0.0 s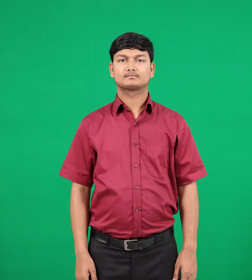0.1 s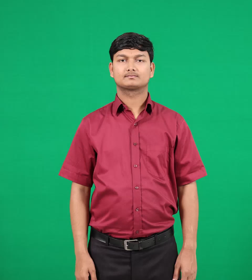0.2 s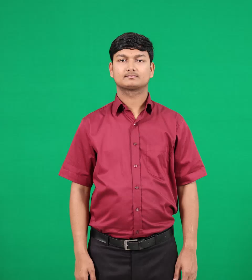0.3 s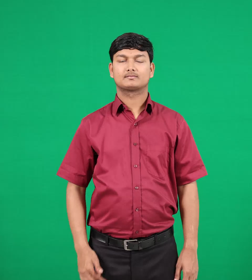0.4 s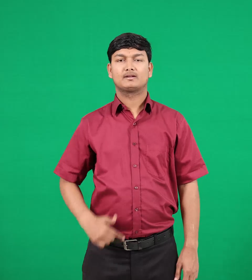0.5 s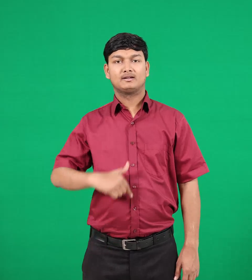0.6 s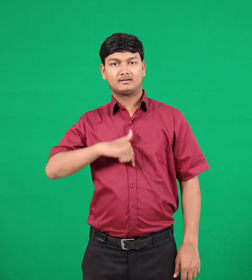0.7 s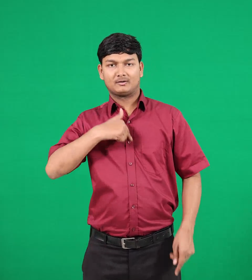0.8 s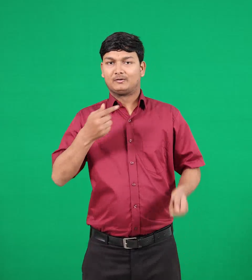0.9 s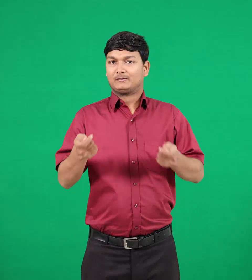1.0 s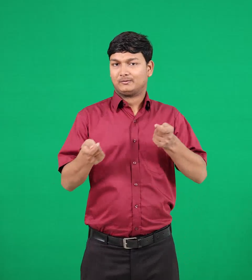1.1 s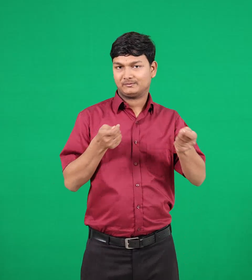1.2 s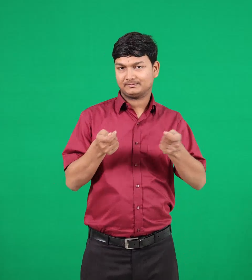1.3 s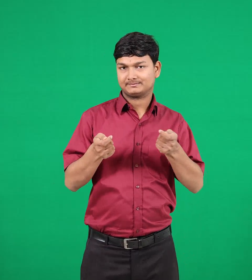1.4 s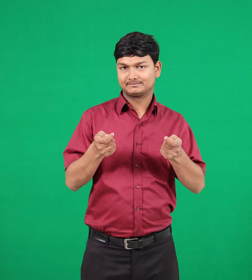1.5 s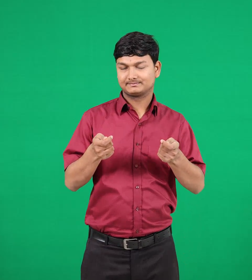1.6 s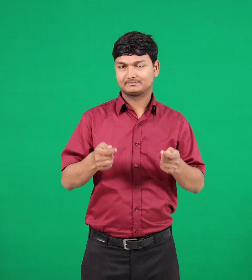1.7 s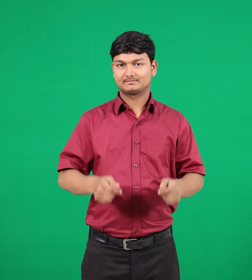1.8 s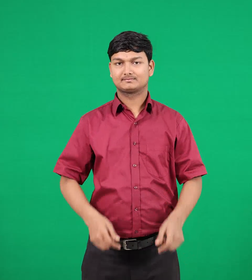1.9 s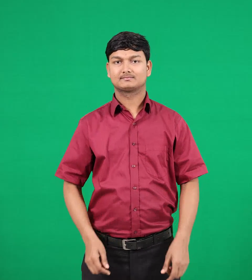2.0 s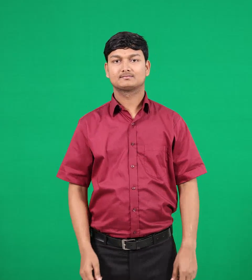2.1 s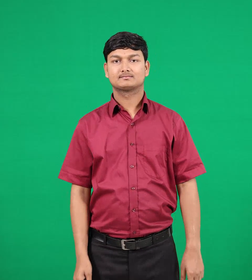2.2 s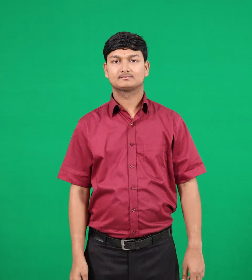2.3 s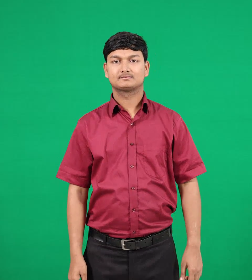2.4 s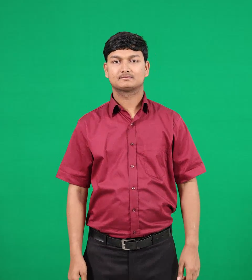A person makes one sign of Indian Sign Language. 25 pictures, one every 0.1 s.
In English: selfcontrol
